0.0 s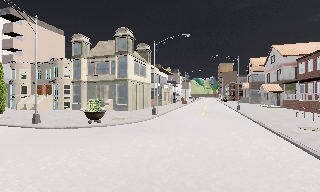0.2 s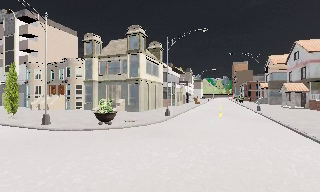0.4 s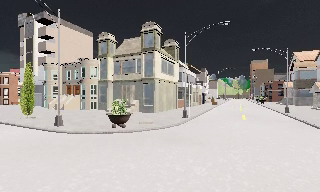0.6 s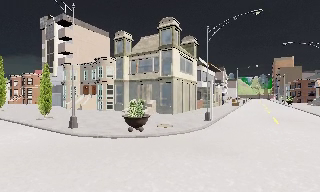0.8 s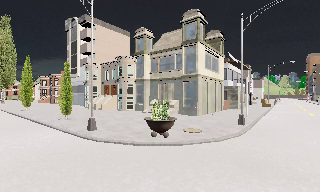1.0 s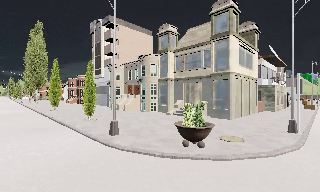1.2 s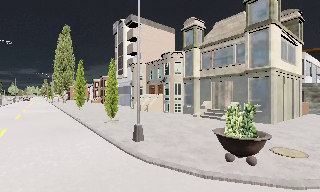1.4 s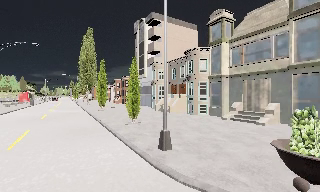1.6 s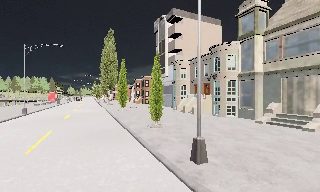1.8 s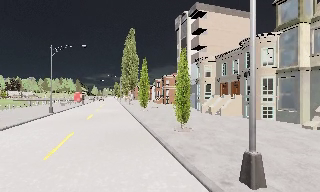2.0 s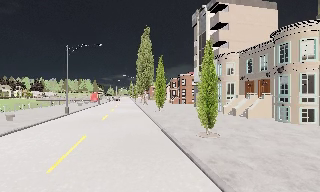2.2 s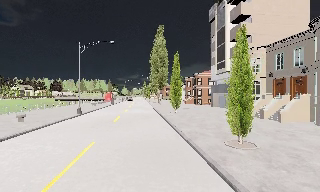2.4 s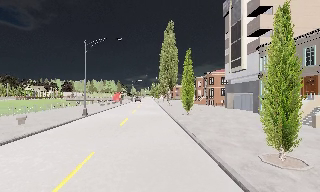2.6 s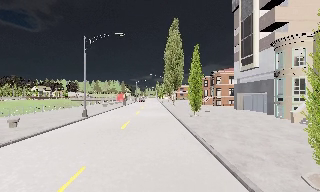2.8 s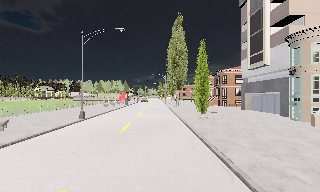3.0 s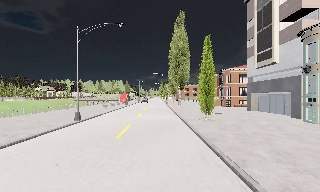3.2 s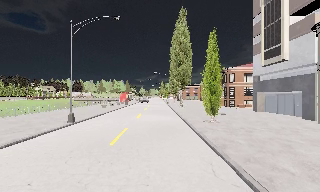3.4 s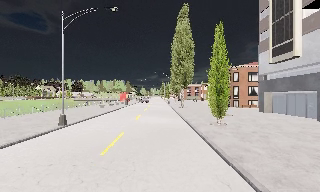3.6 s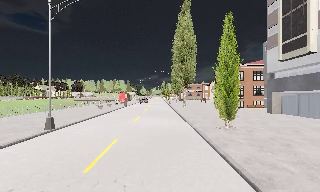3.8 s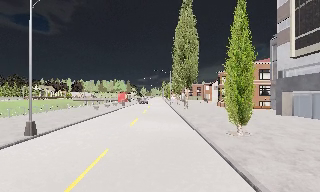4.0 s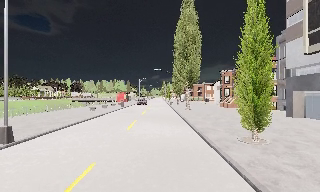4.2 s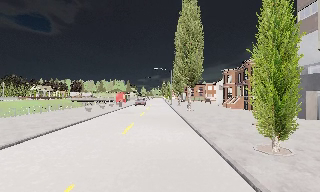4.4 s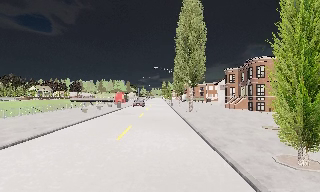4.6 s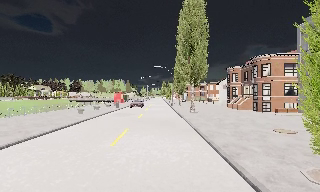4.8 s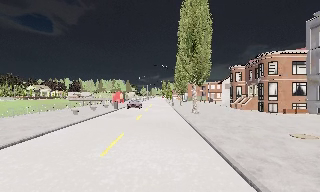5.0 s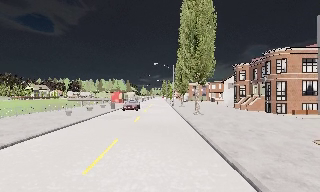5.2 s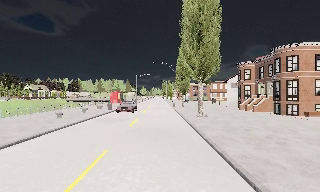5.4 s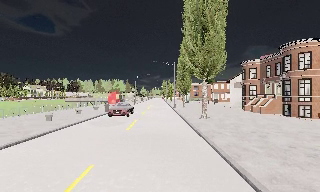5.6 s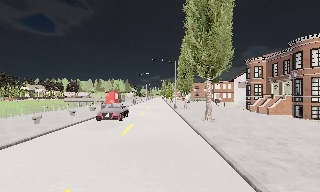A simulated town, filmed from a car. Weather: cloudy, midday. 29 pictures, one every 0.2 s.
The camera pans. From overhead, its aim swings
counterclockwise.
The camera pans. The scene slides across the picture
to the right.
0.0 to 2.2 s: The camera swings to its left by about 65 degrees, and the scene slides to the right. It travels forward, about 13 m.
2.2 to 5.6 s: The camera travels forward, about 20 m, so what stands in front looms larger.
The film runs forward here.
